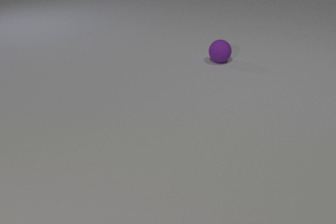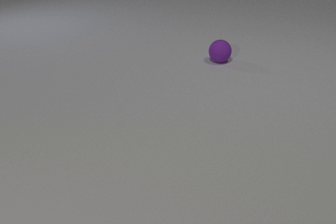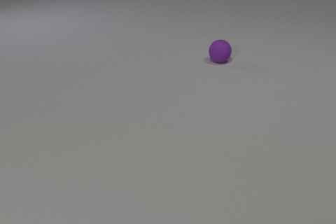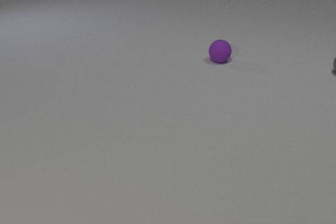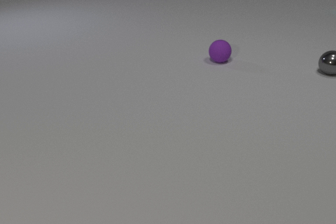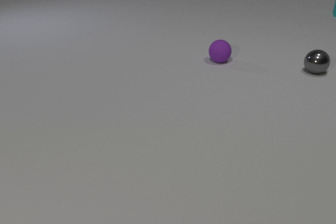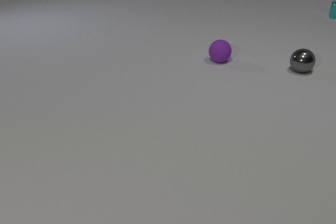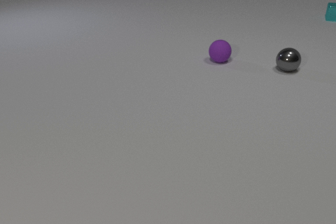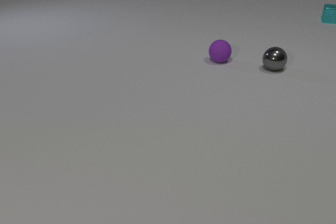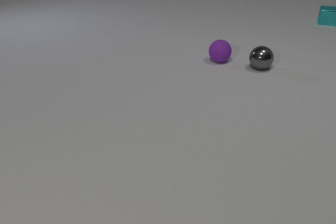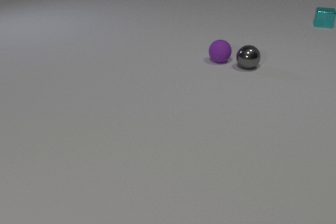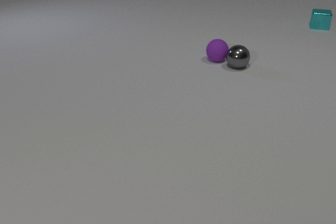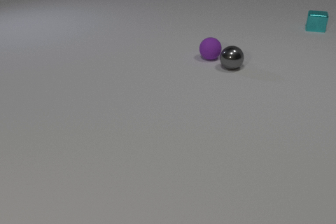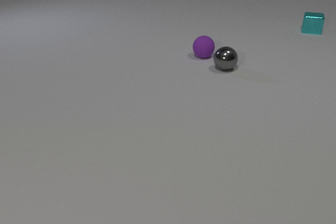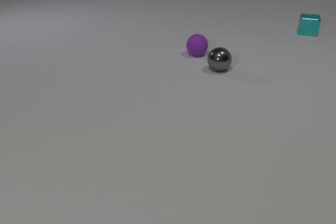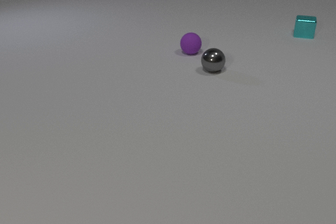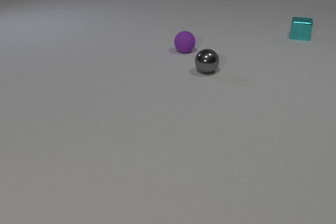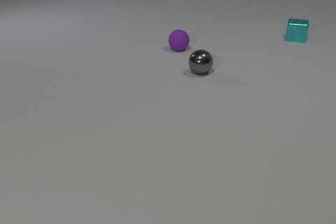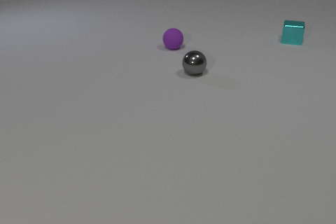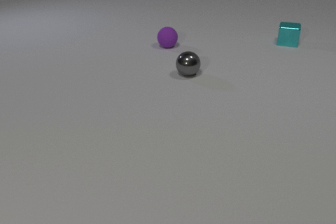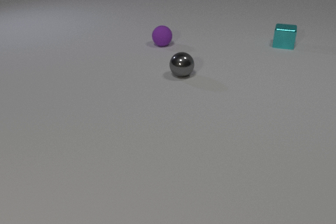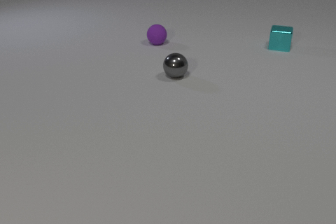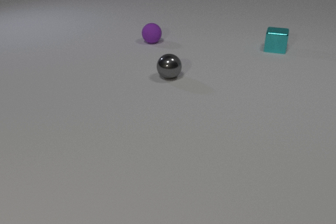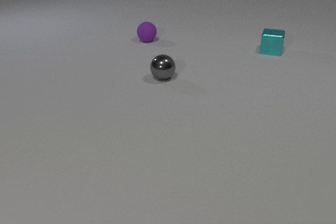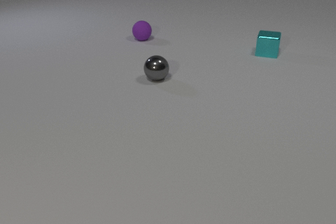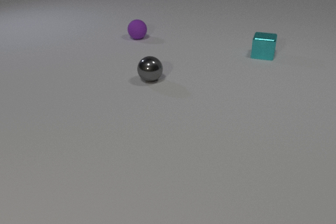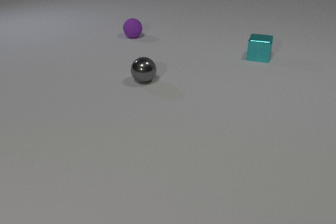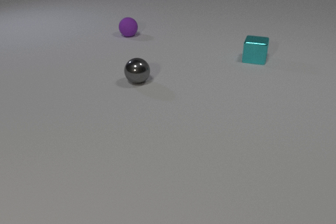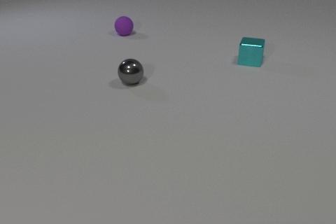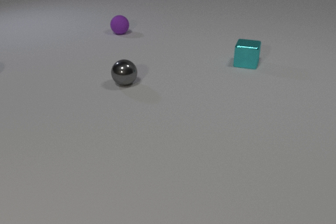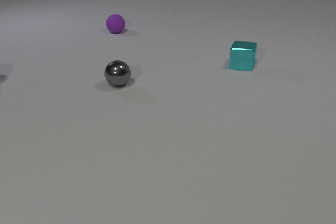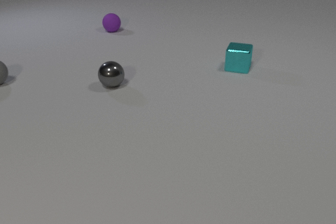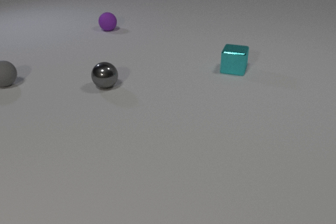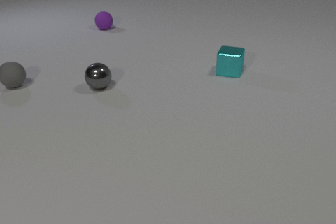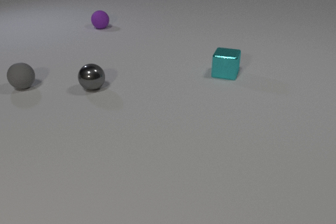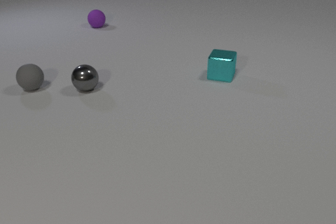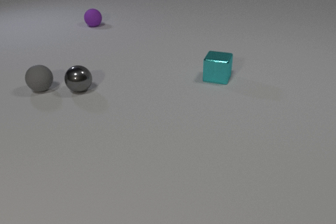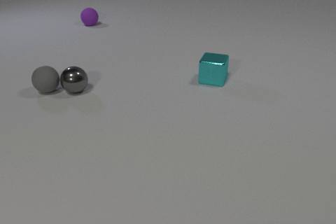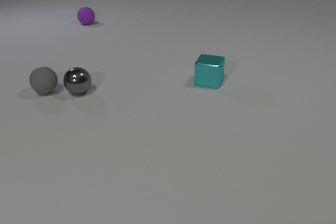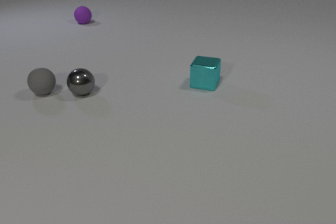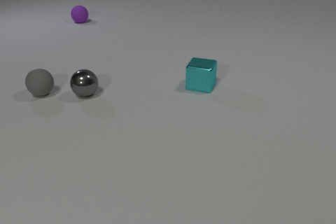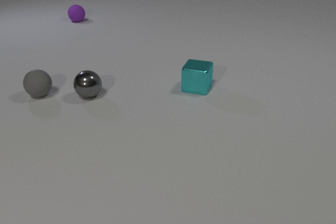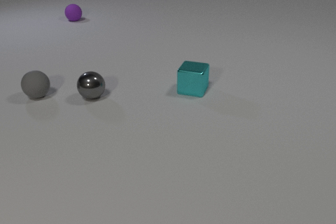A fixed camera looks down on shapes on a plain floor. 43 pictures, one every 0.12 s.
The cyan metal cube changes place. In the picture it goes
toward the camera.
The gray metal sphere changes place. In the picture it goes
to the left.
0.00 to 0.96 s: The gray metal sphere comes in at the right edge, rolls to the left. The cyan metal cube comes in at the right edge, slides toward the camera.
0.96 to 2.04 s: The gray metal sphere rolls to the left. The purple rubber sphere rolls to the left and away from the camera. The cyan metal cube slides toward the camera and to the left. The gray metal sphere and the purple rubber sphere collide.
2.04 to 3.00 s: The gray metal sphere rolls to the left. The purple rubber sphere rolls to the left and away from the camera. The cyan metal cube slides toward the camera and to the left.
3.00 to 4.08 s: The gray metal sphere rolls to the left. The purple rubber sphere rolls away from the camera and to the left. The gray rubber sphere comes in at the left edge, rolls to the right and toward the camera. The cyan metal cube slides toward the camera and to the left.
4.08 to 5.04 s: The gray metal sphere rolls toward the camera. The purple rubber sphere rolls away from the camera and to the left. The gray rubber sphere rolls toward the camera and to the right. The cyan metal cube slides toward the camera and to the left. The gray metal sphere and the gray rubber sphere collide.
How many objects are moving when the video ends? 4.
How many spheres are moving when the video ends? 3.
What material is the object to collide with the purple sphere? metal.
